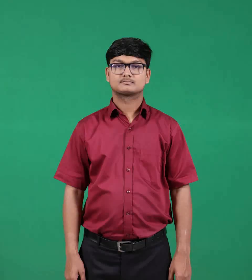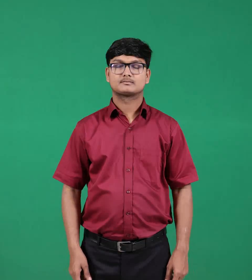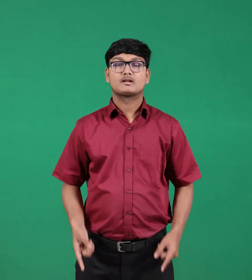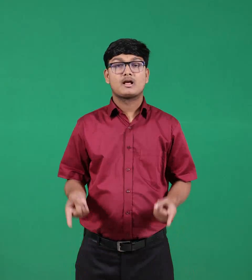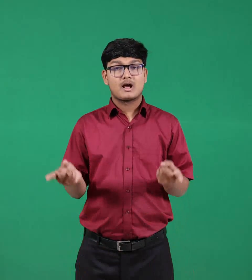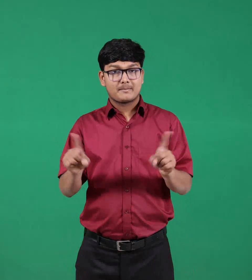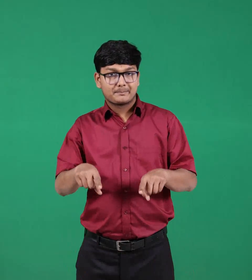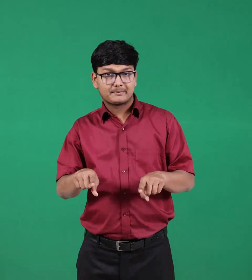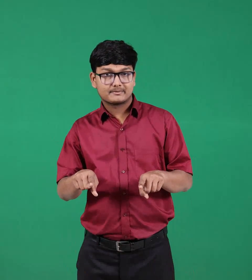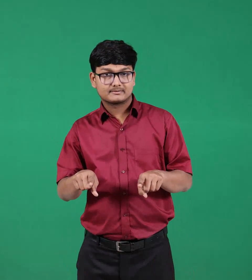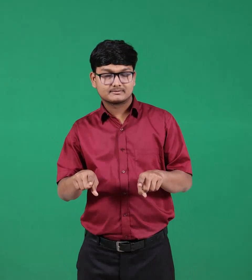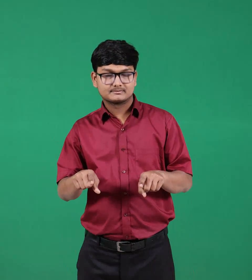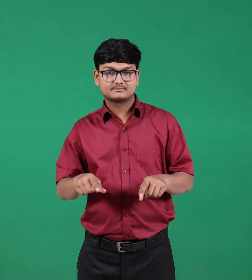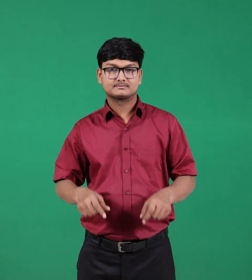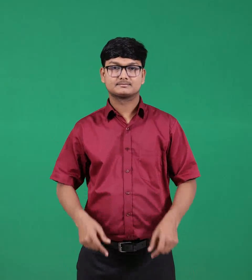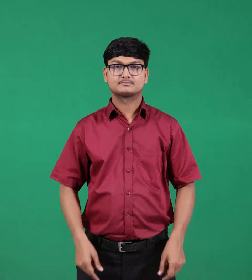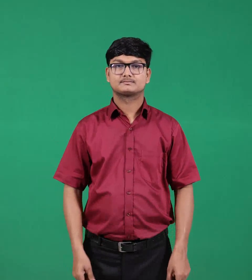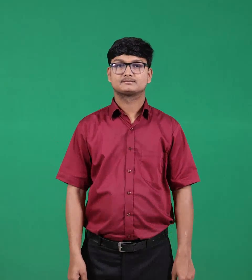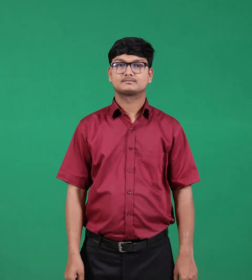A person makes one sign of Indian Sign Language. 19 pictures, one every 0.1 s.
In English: happen
